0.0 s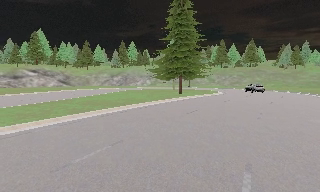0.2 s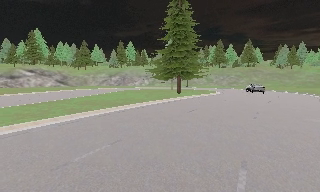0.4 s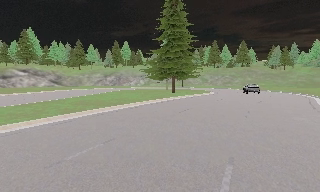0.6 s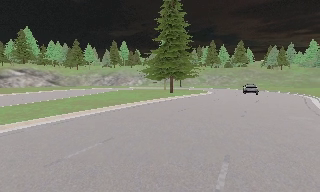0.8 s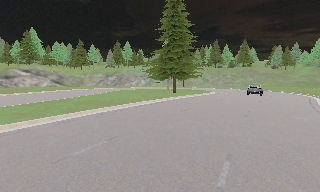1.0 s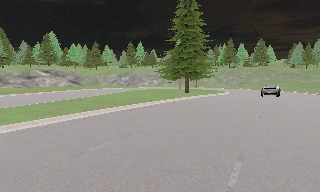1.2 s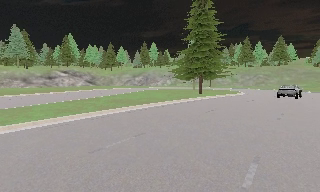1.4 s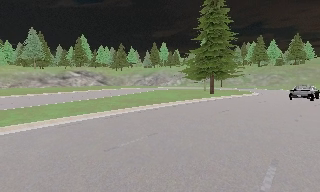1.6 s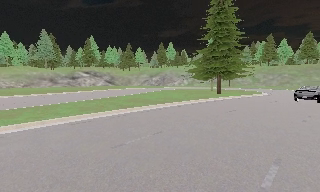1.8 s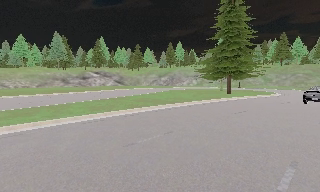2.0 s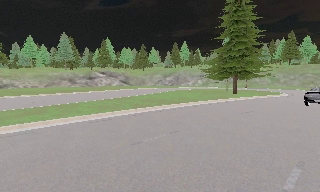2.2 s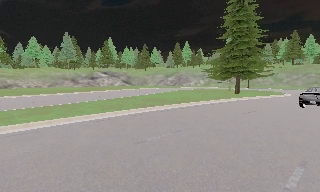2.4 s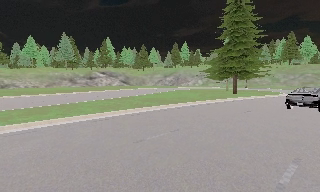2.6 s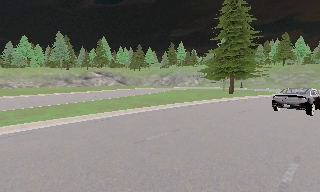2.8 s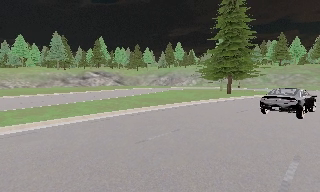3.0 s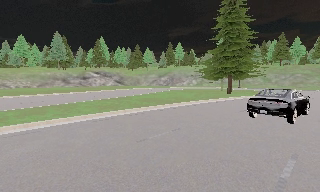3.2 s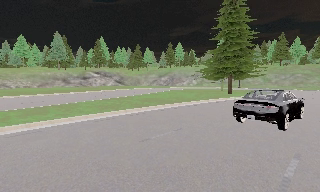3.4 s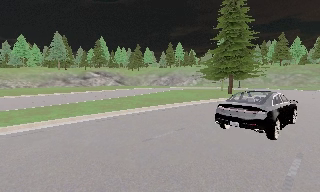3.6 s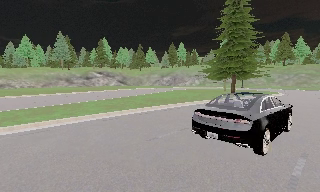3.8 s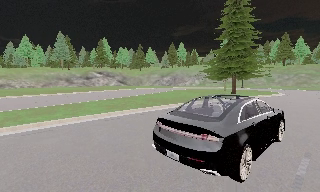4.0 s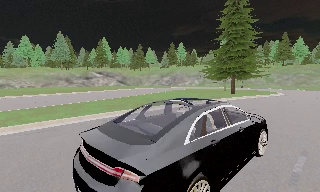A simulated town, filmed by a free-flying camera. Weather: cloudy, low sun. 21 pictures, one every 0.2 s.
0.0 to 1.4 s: The camera pans to its left, which is counterclockwise from overhead, by about 10 degrees. It travels backward, about 0.5 m, so what stands in front gets smaller.
1.4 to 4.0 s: The camera travels to its left and backward, about 1 m, so close, fixed things drift to the right.
The film runs backward here.
